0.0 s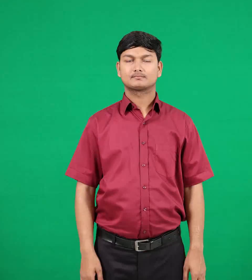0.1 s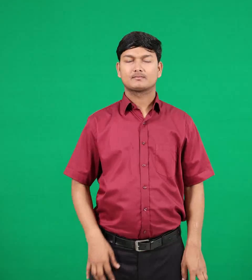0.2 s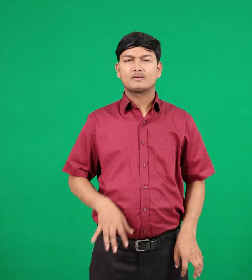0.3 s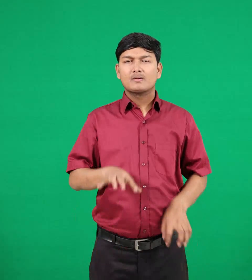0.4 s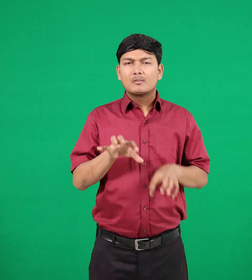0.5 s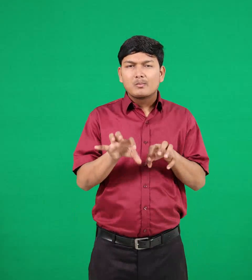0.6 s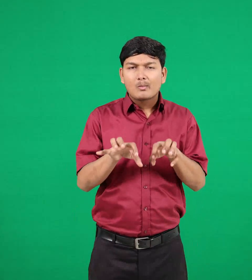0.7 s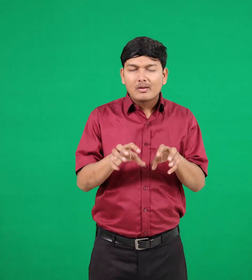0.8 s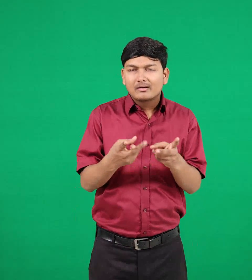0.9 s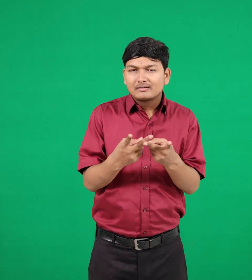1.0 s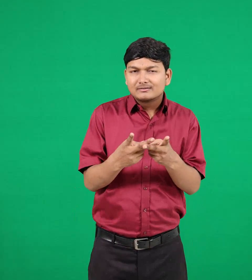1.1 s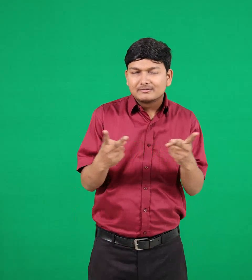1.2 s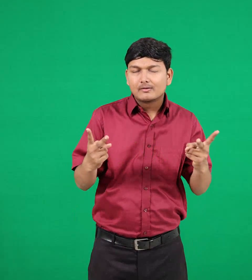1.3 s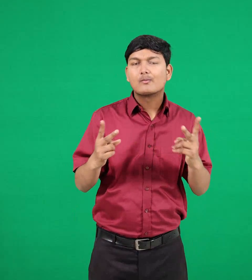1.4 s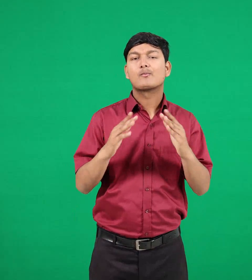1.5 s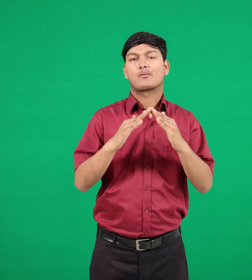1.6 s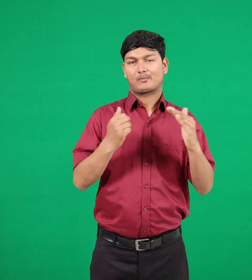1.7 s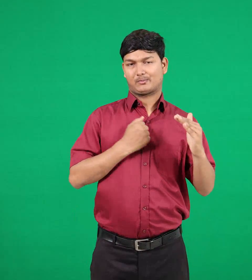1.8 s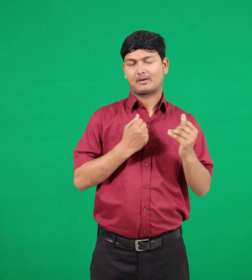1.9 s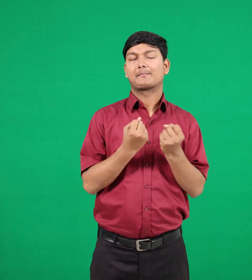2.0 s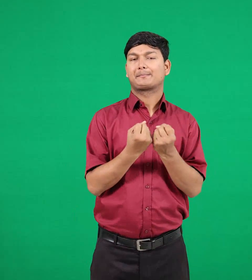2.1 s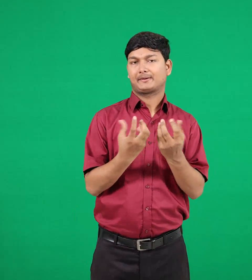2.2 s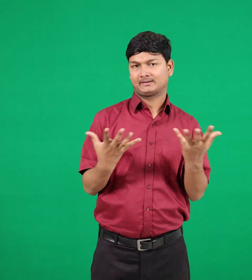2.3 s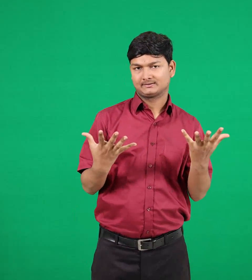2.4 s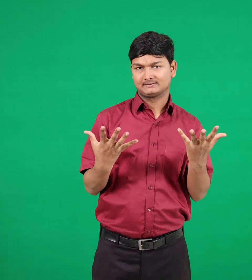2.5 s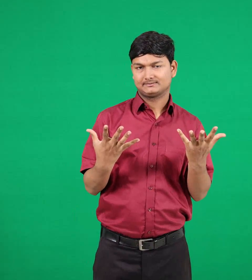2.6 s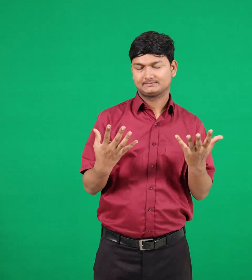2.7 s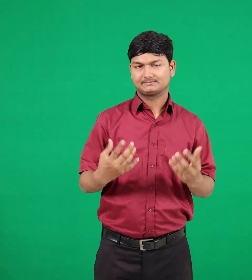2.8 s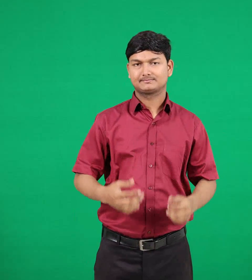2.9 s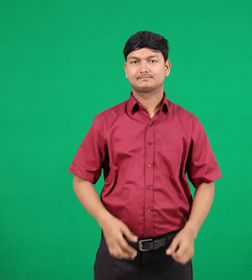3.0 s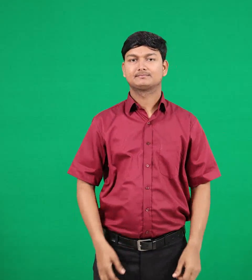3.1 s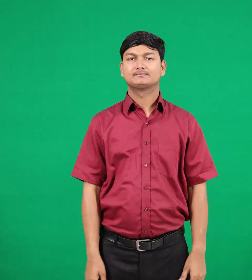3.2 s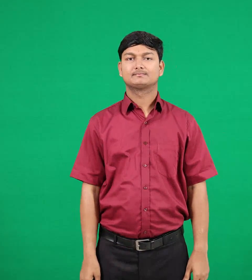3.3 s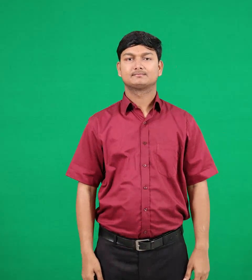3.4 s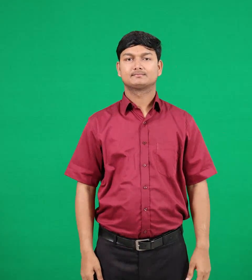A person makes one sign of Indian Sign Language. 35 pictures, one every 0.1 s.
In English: pets
